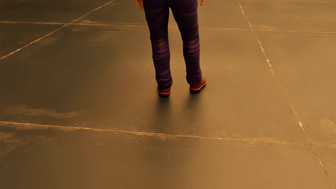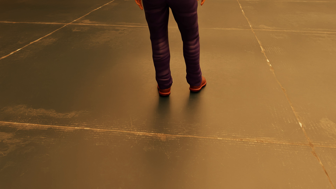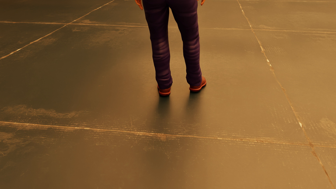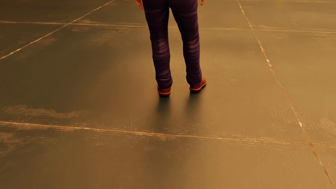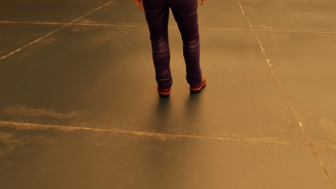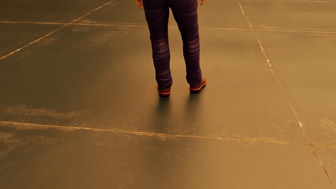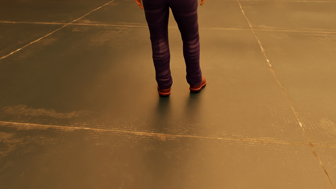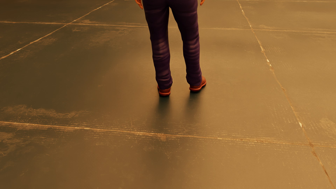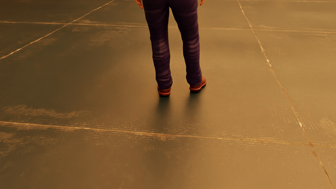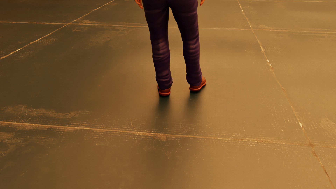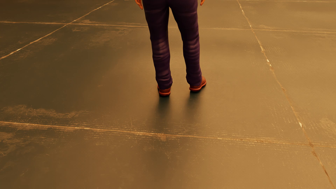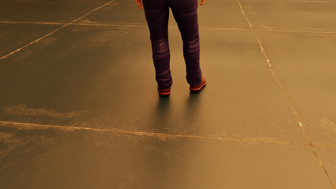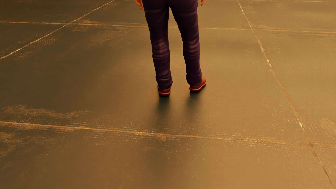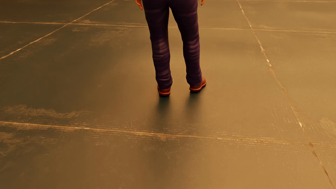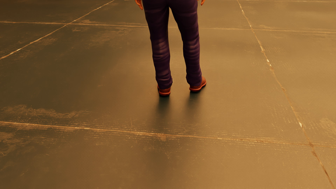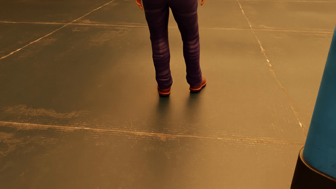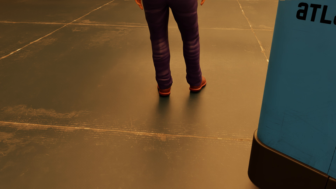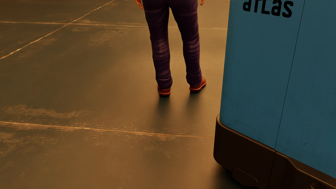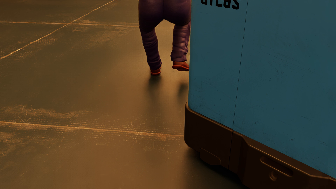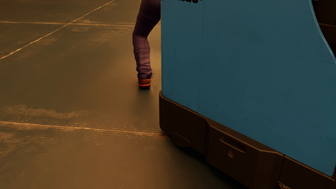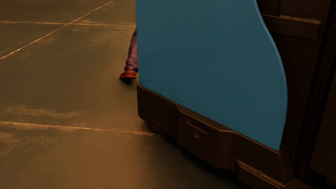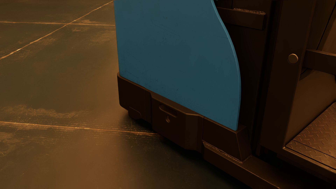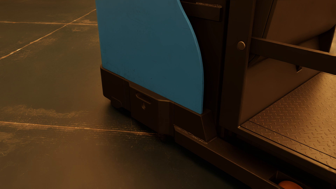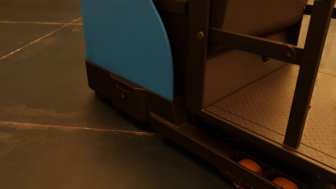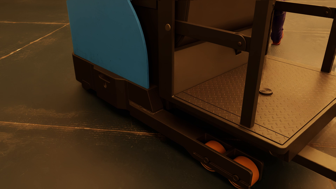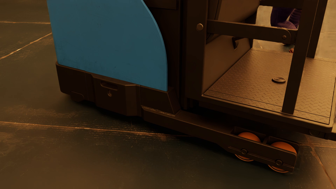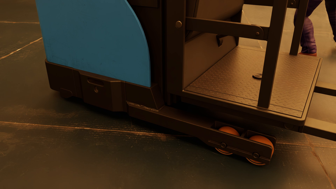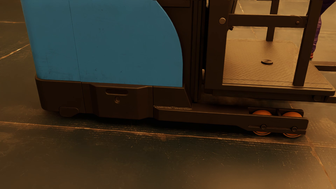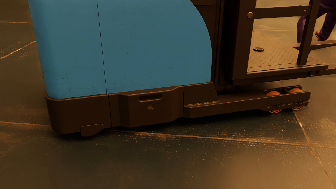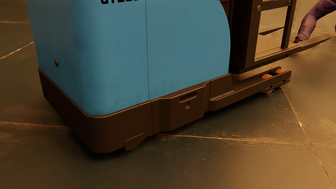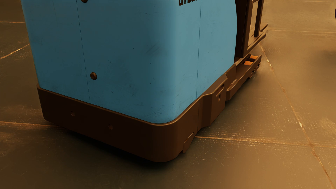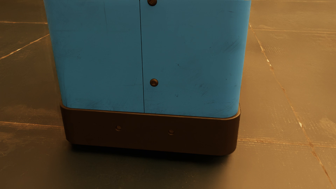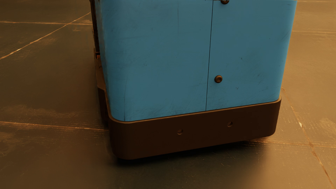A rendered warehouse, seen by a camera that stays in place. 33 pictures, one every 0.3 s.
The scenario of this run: Near miss between a forklift and a person.
